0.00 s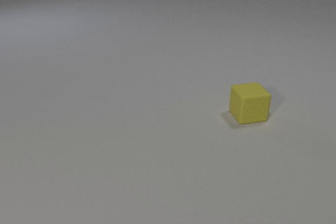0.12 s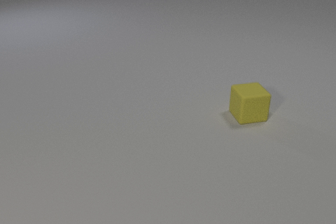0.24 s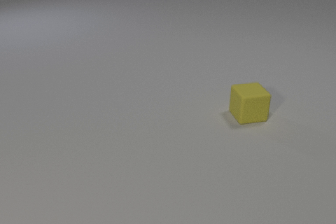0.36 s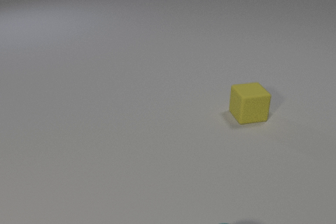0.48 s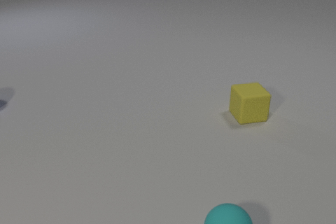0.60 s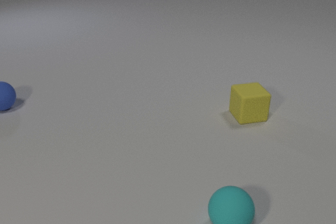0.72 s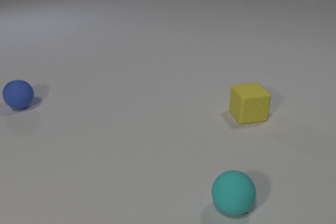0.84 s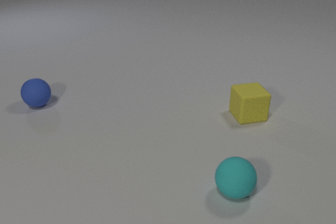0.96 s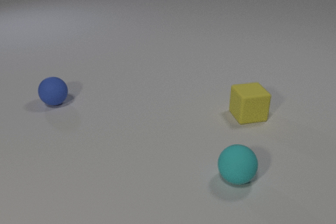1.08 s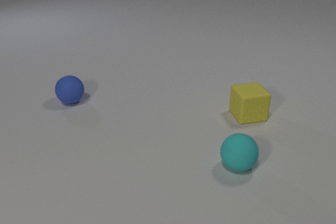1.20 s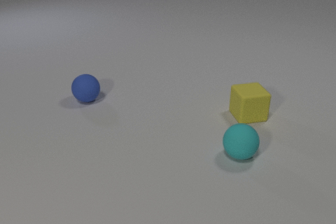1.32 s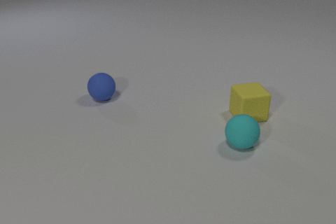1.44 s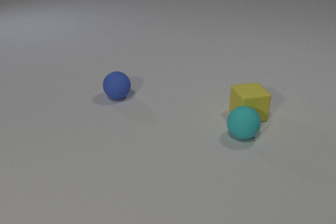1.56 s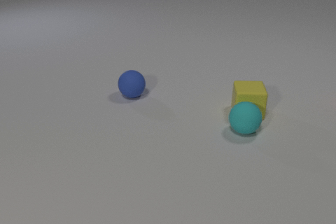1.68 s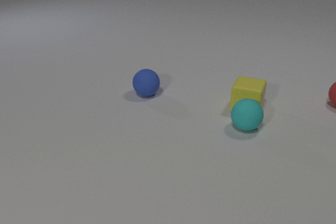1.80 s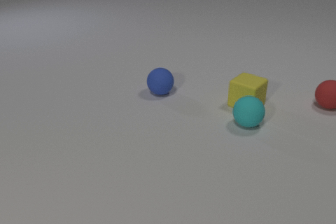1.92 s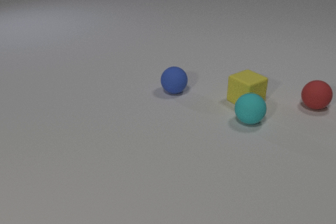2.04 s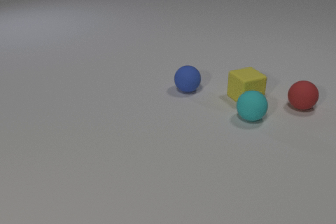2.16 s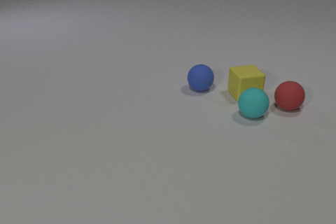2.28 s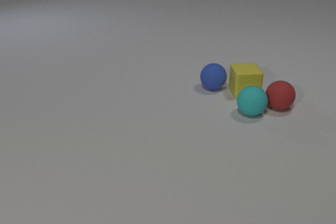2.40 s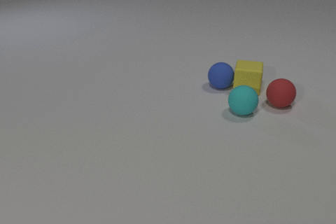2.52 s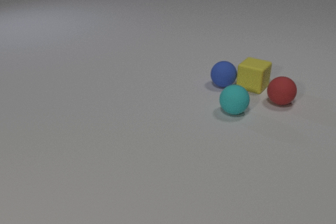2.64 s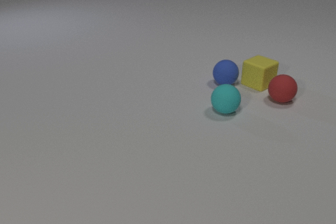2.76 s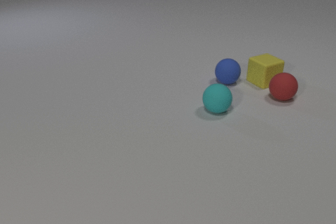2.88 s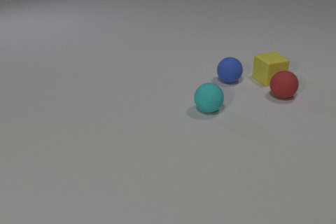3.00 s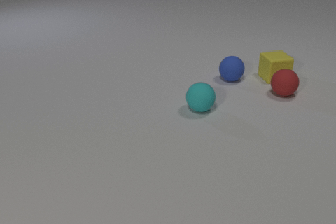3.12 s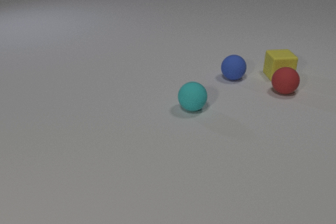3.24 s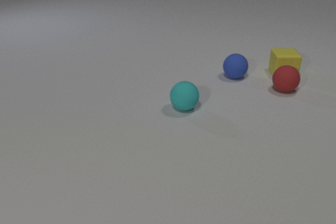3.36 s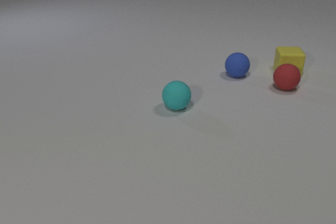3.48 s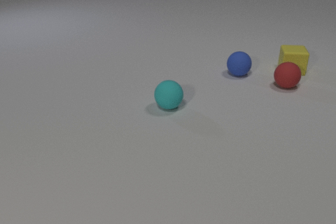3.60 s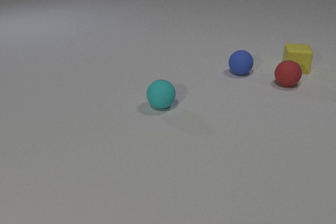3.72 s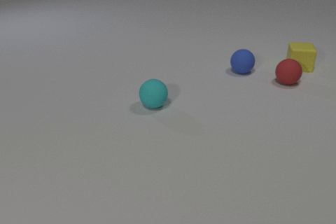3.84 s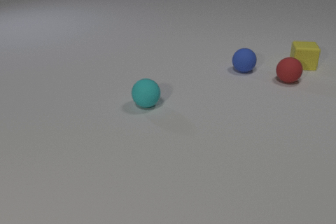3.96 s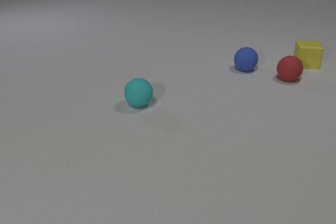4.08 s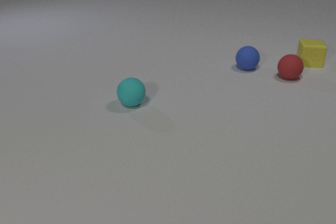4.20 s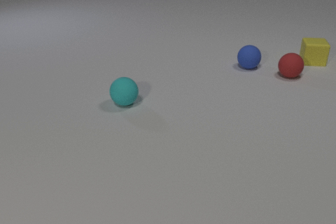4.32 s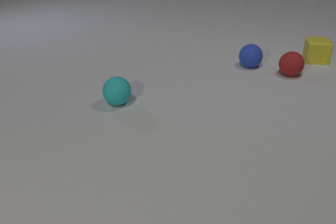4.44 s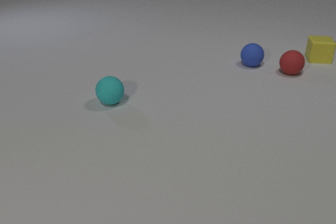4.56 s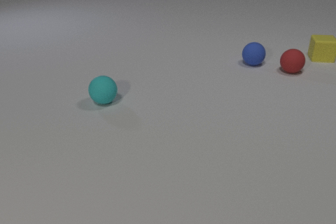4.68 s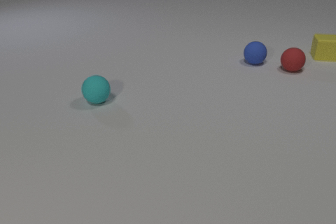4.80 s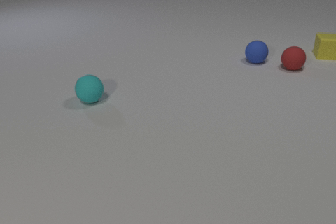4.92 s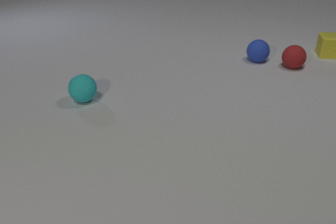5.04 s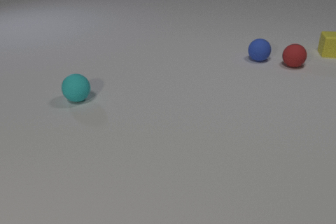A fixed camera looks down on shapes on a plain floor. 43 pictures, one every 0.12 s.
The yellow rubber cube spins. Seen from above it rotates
clockwise.
The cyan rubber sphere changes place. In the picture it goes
away from the camera.
0.00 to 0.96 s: The cyan rubber sphere comes in at the bottom edge, rolls away from the camera. The blue rubber sphere comes in at the left edge, rolls to the right.
0.96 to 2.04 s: The cyan rubber sphere rolls away from the camera. The yellow rubber cube slides away from the camera, spins so that its near face slides to the left, clockwise seen from above. The red rubber sphere comes in at the right edge, rolls to the left and toward the camera. The blue rubber sphere rolls to the right. The cyan rubber sphere and the yellow rubber cube collide.
2.04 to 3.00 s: The cyan rubber sphere rolls to the left. The yellow rubber cube slides away from the camera and to the right, spins clockwise seen from above by about 105 degrees, its near face sliding to the left. The red rubber sphere rolls away from the camera and to the left. The blue rubber sphere rolls to the right and away from the camera. The cyan rubber sphere and the red rubber sphere collide. The yellow rubber cube and the blue rubber sphere collide.
3.00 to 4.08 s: The cyan rubber sphere rolls to the left. The yellow rubber cube slides away from the camera and to the right, spins so that its near face slides to the left, clockwise seen from above. The red rubber sphere rolls away from the camera. The blue rubber sphere rolls away from the camera and to the right.
4.08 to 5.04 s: The cyan rubber sphere rolls to the left. The yellow rubber cube slides away from the camera and to the right. The red rubber sphere rolls away from the camera. The blue rubber sphere rolls away from the camera and to the right.
What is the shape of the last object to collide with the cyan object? sphere.
How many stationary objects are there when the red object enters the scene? 0.
What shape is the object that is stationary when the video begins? cube.
